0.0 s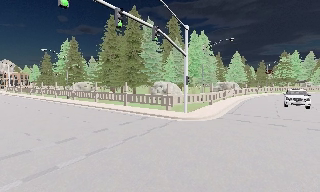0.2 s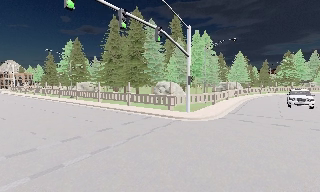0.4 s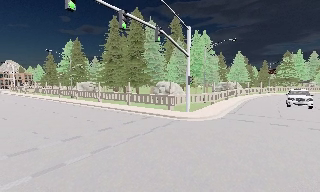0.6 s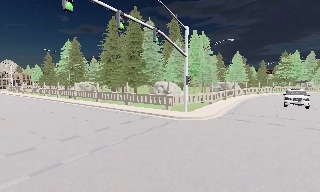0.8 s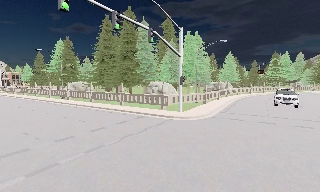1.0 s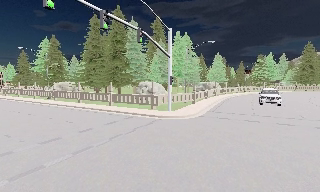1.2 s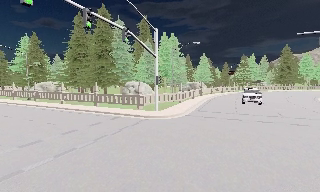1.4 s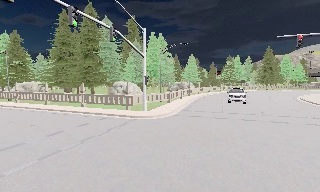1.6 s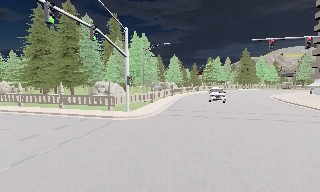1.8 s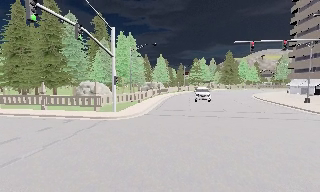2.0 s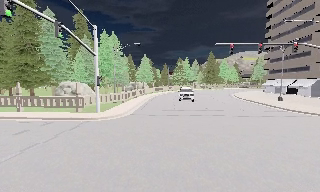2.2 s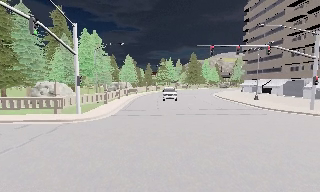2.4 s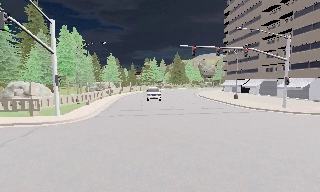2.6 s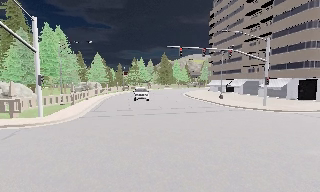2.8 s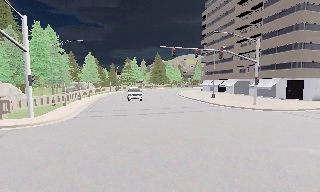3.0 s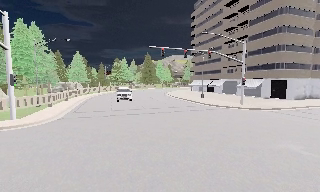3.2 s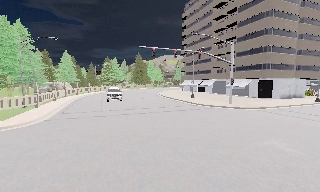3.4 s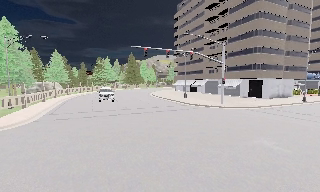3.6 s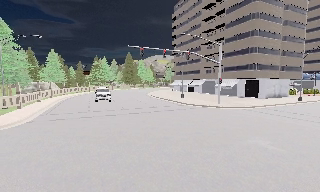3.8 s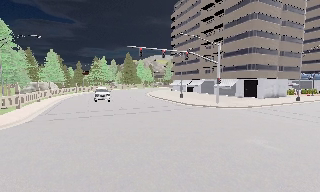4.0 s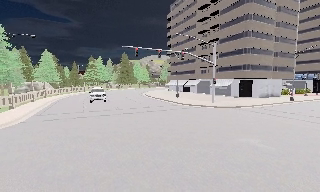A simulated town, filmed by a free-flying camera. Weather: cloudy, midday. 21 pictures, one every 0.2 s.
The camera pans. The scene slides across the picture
to the left.
The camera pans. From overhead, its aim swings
clockwise.
0.0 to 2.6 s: The camera pans to its right, which is clockwise from overhead, by about 45 degrees. It travels backward, about 1 m.
2.6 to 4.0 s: The scene slides to the left, as the camera pans about 15 degrees to its right. It travels to its right, about 0.5 m, so close, fixed things drift to the left.
The film runs backward here.
